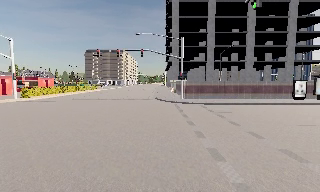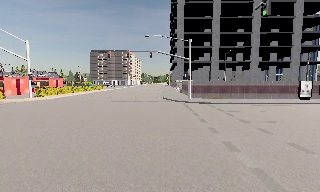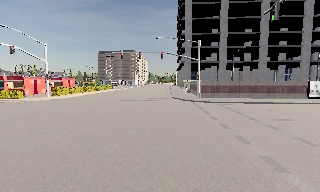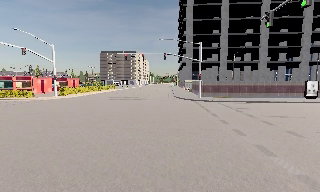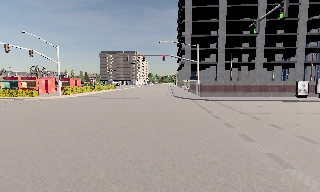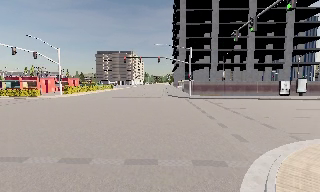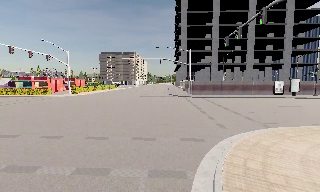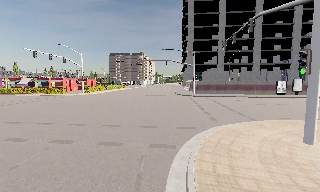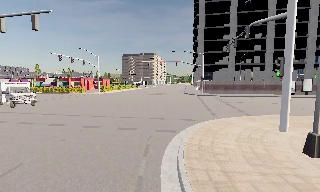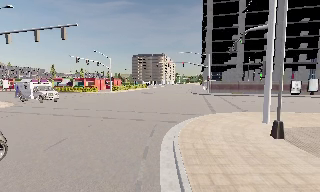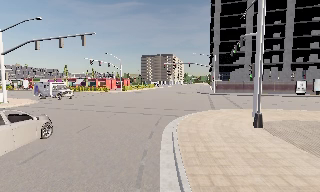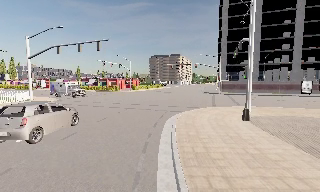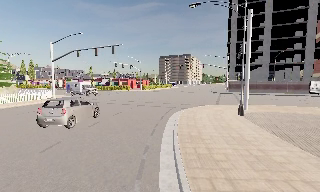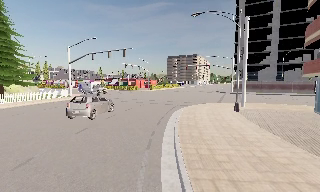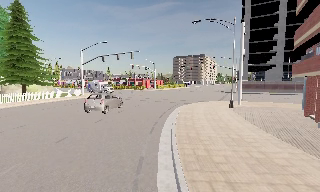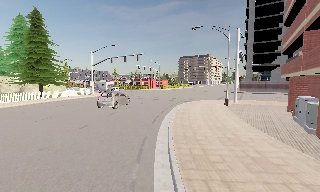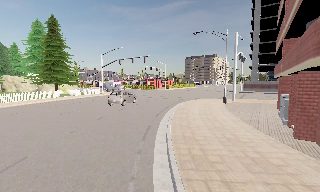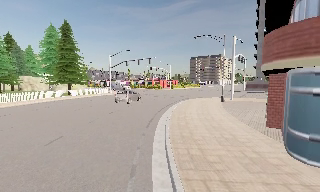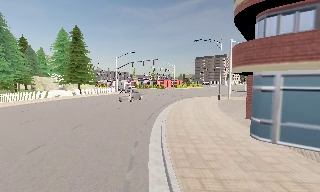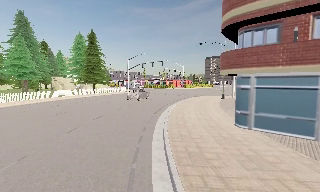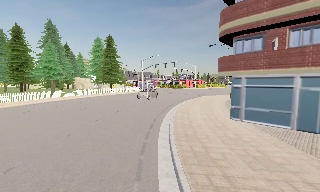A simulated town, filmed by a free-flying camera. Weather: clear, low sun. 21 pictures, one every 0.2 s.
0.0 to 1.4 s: The camera travels backward, about 9 m, so what stands in front gets smaller. It gains speed.
1.4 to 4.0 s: The camera pans to its left, which is counterclockwise from overhead, by about 40 degrees. It travels backward, about 25 m.
The film runs backward here.
